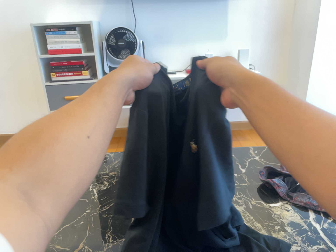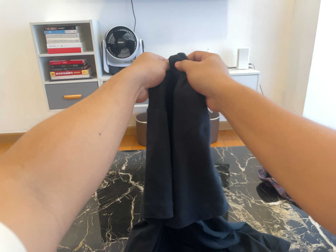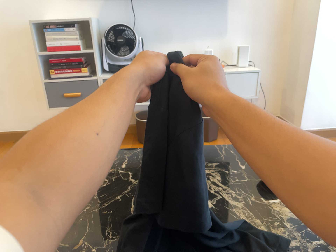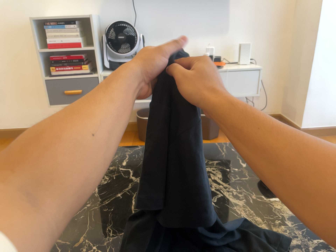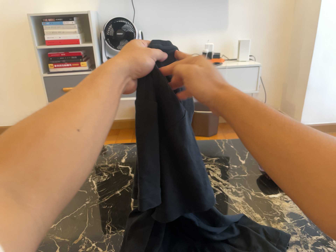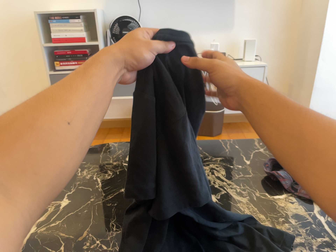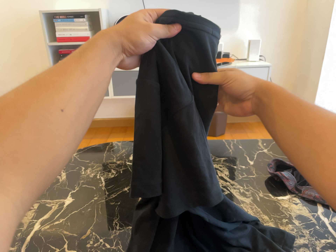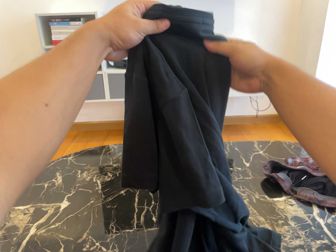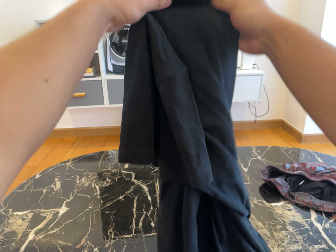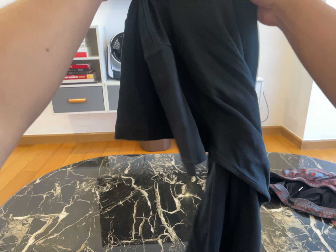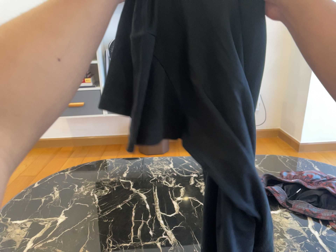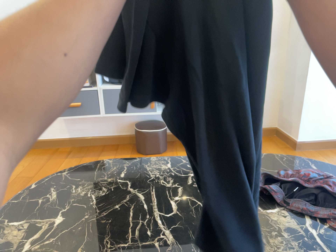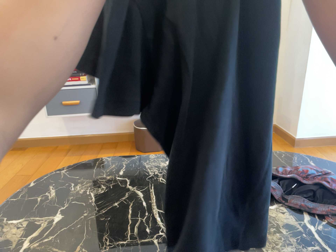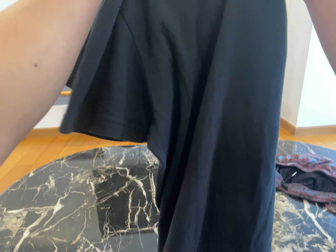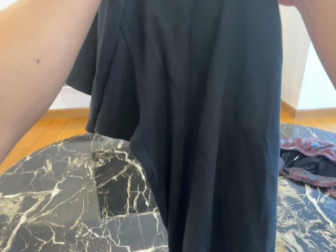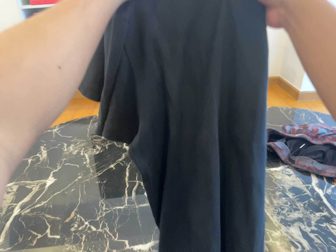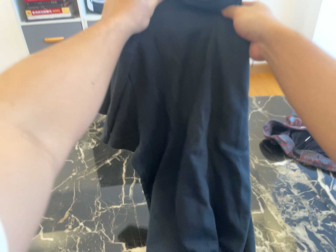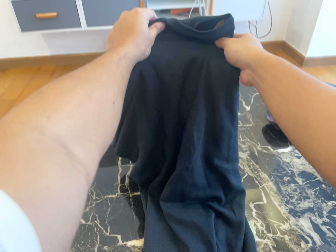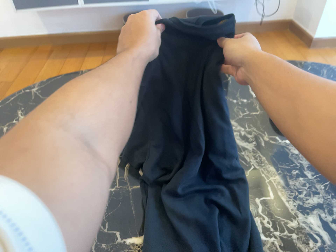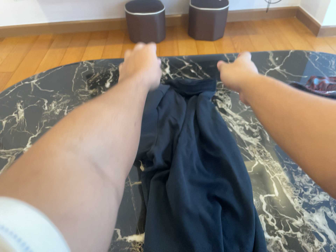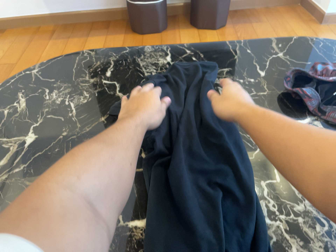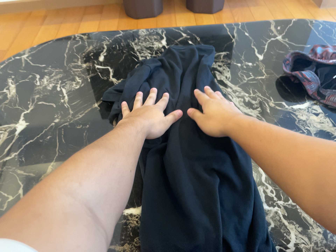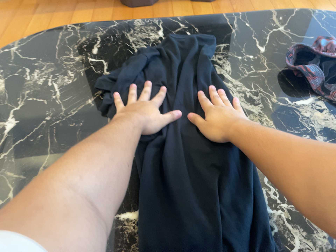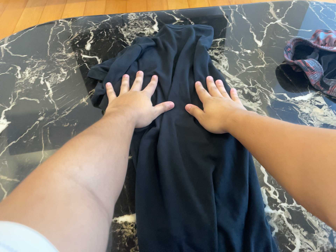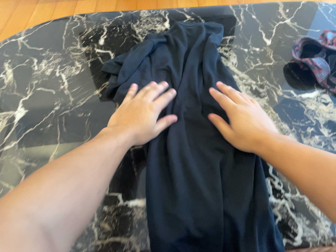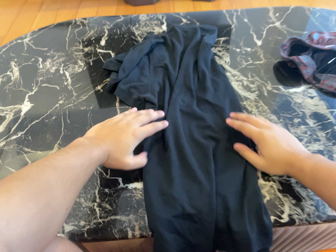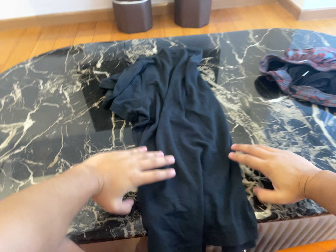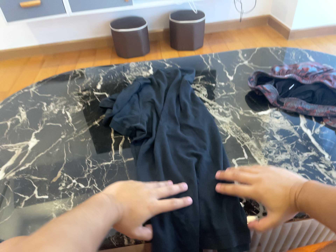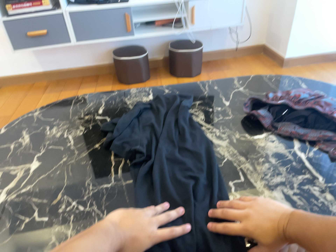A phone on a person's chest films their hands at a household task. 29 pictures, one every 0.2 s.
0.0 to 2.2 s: The camera shifts only a little, or ends up much as it began.
2.2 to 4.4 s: The camera travels forward, about 30 cm. Its aim tips toward the bottom of its view by about 35 degrees, and the scene shifts upward.
4.4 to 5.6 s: The camera travels backward and toward the bottom of its view, about 20 cm, so what stands in front gets smaller. Its aim tips toward the top of its view by about 15 degrees.
The film runs forward here.
